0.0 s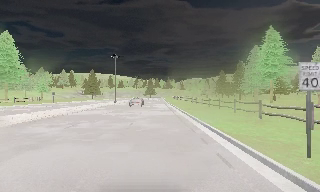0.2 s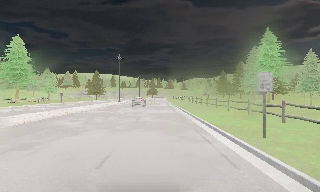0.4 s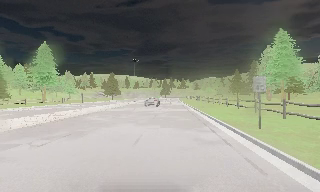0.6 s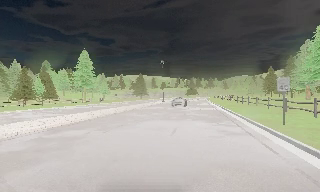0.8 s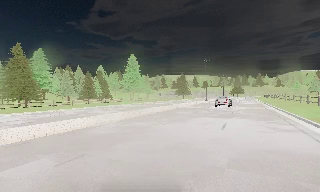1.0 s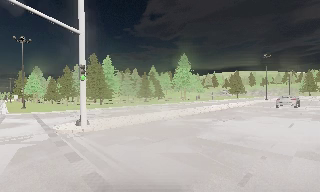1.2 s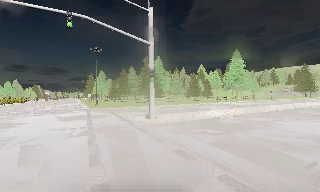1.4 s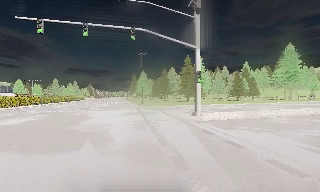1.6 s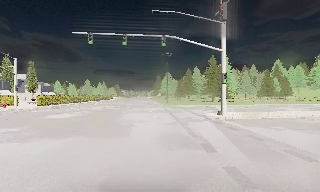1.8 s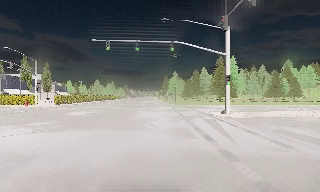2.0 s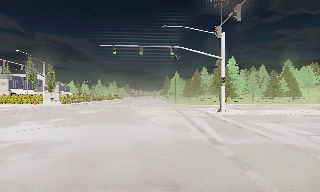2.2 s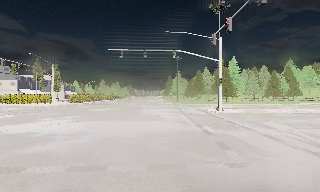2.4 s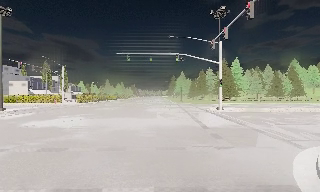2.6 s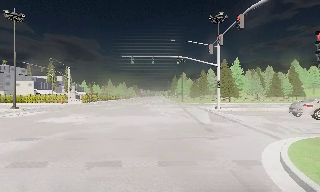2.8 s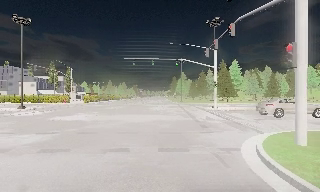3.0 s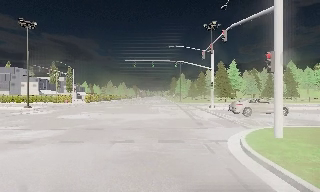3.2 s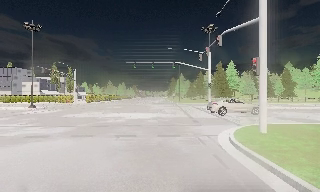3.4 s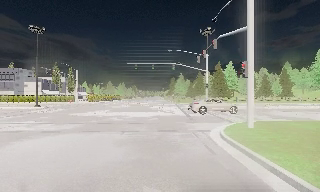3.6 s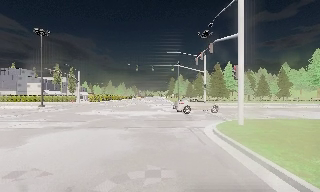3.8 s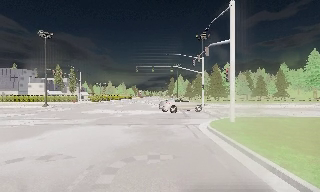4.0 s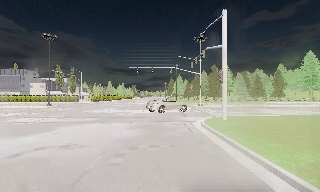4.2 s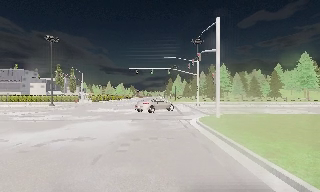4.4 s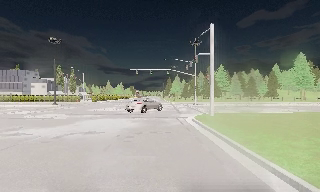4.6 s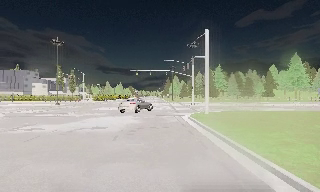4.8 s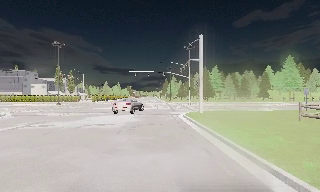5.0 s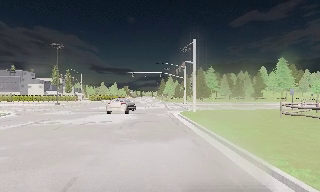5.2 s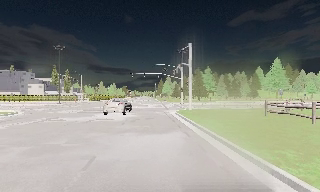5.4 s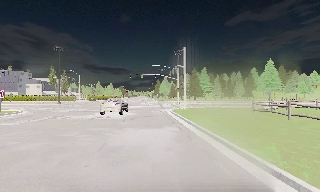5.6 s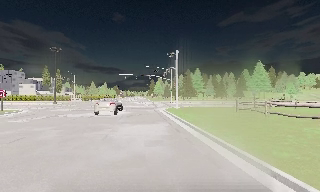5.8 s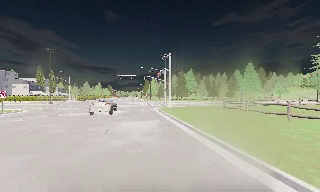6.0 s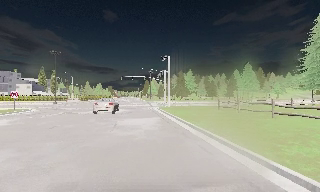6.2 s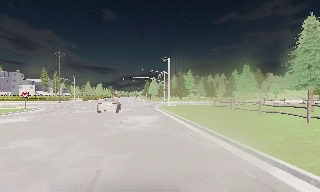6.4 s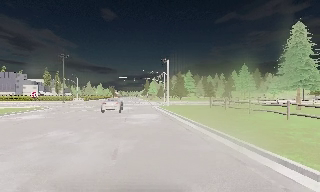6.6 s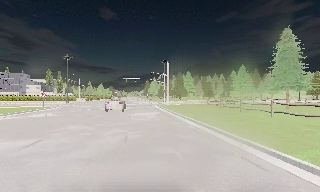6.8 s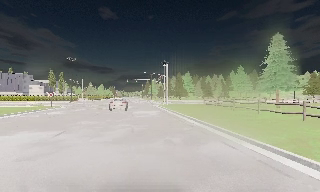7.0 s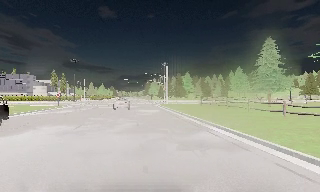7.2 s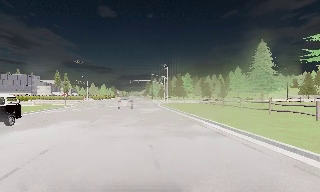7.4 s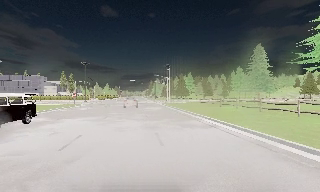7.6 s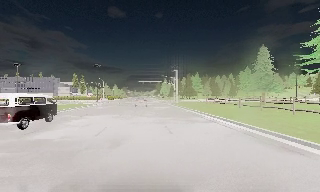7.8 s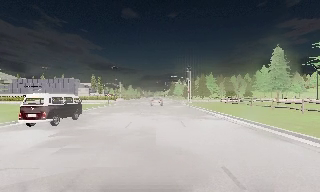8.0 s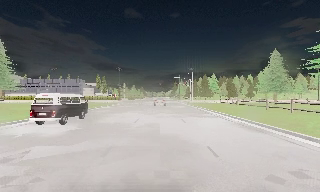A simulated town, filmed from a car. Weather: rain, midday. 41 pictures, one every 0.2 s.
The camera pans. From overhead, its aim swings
counterclockwise.
The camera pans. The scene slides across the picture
to the right.
0.0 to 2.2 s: The camera pans to its left, which is counterclockwise from overhead, by about 90 degrees. It travels backward, about 18 m.
2.2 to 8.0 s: The camera travels backward, about 40 m, so what stands in front gets smaller. It gains speed.
The film runs backward here.
